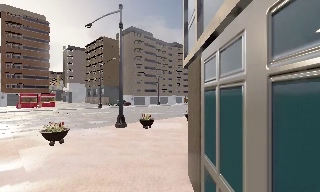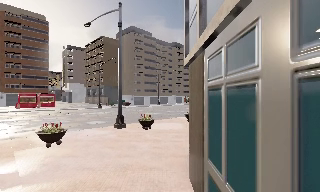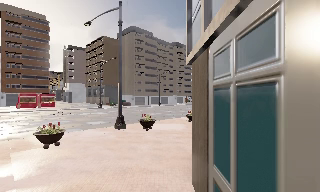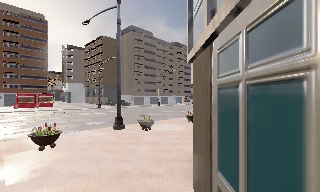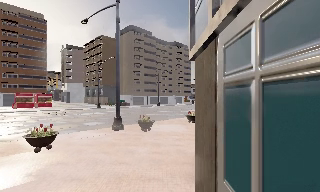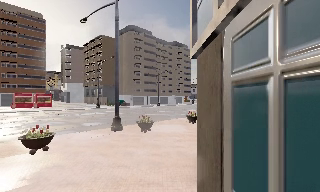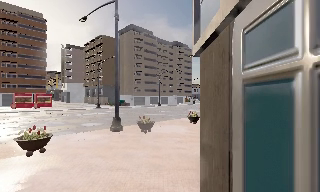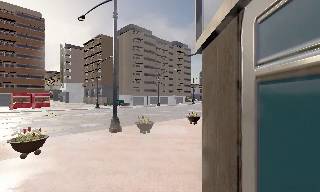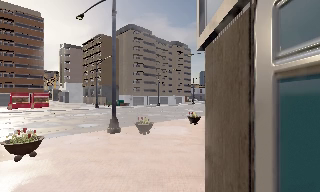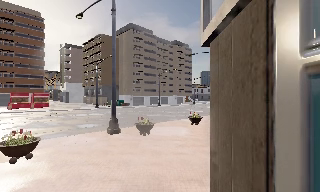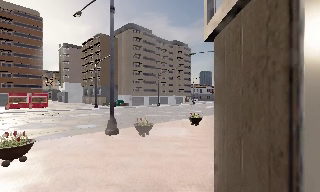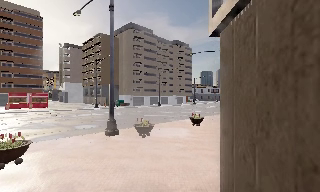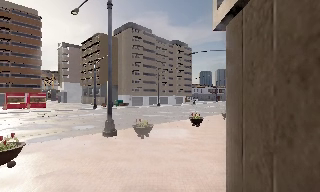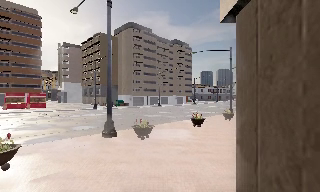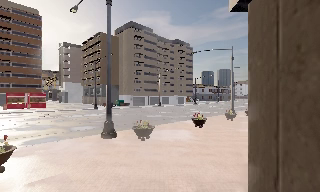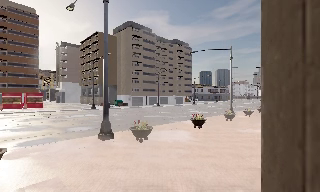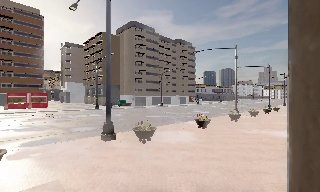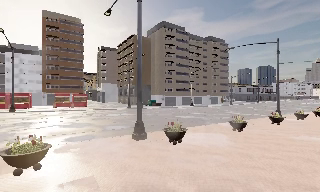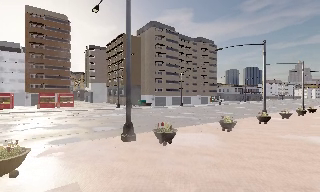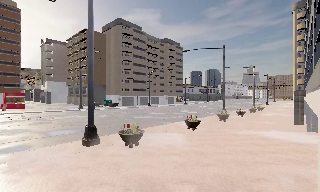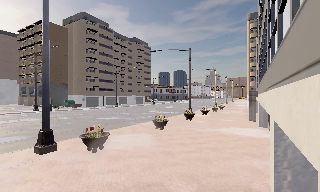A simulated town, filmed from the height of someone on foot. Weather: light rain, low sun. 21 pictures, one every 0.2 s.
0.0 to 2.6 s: The camera travels forward, about 3 m, so what stands in front looms larger.
2.6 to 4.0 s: The camera pans to its right, which is clockwise from overhead, by about 15 degrees. It travels forward, about 1.5 m, so what stands in front looms larger.
The film runs forward here.
